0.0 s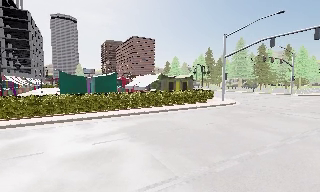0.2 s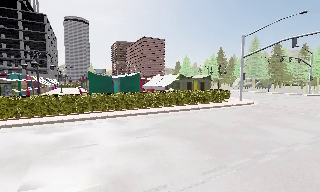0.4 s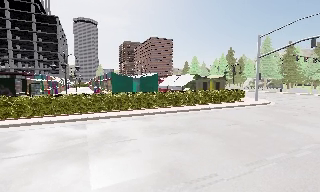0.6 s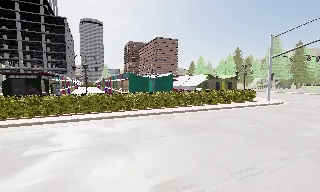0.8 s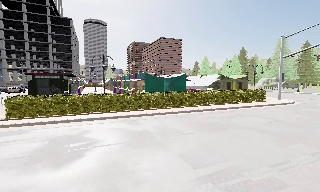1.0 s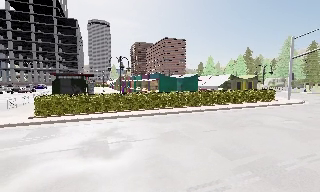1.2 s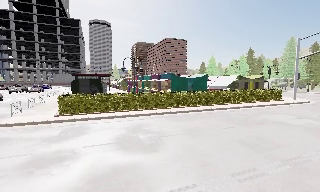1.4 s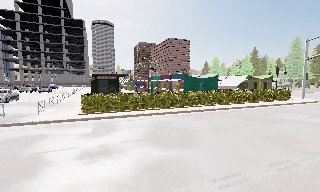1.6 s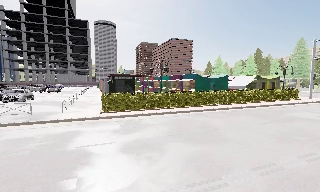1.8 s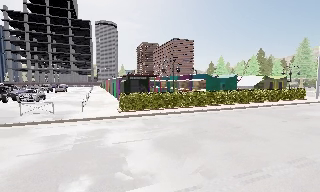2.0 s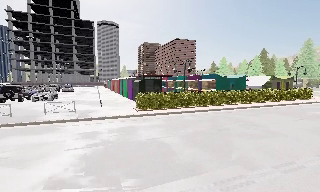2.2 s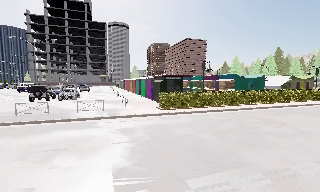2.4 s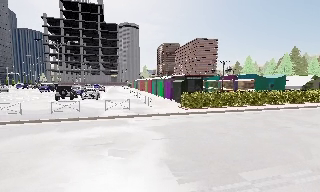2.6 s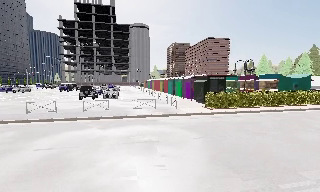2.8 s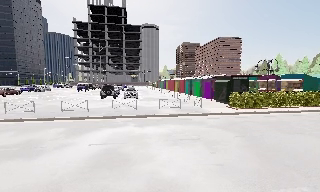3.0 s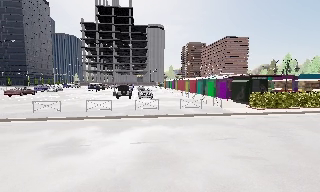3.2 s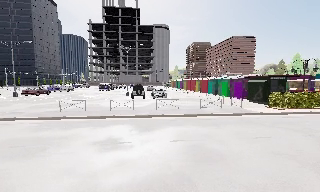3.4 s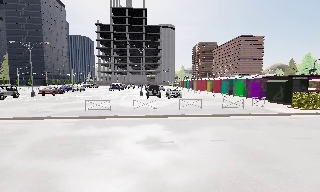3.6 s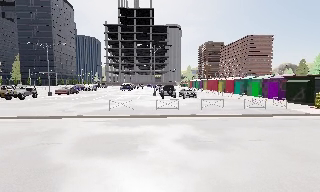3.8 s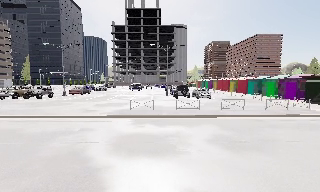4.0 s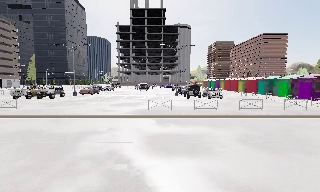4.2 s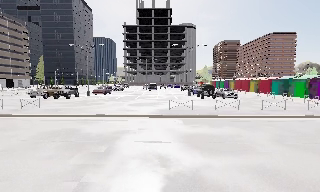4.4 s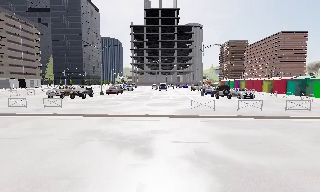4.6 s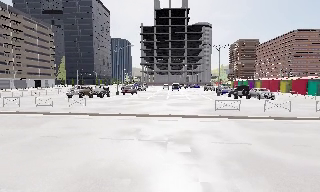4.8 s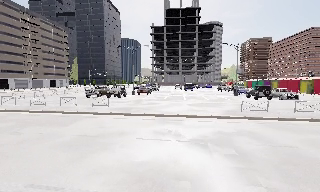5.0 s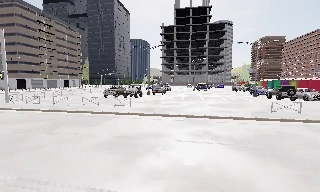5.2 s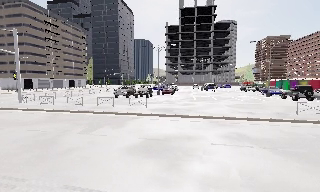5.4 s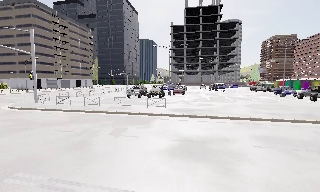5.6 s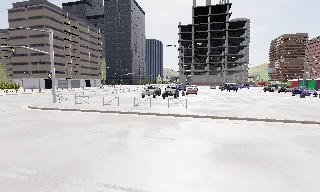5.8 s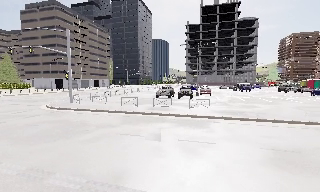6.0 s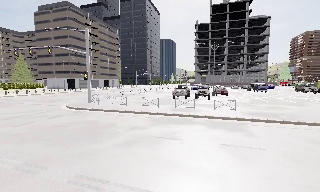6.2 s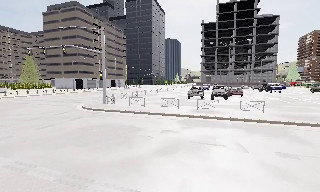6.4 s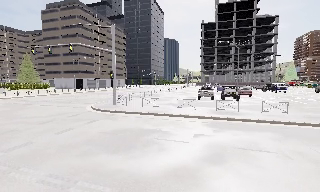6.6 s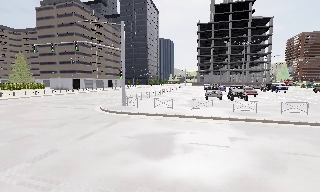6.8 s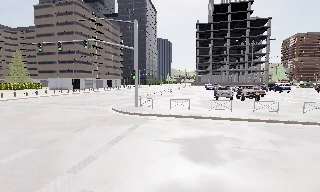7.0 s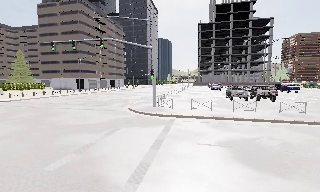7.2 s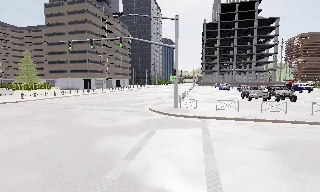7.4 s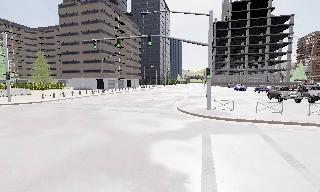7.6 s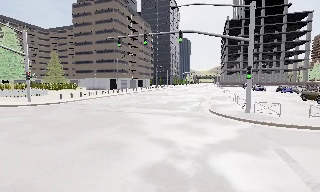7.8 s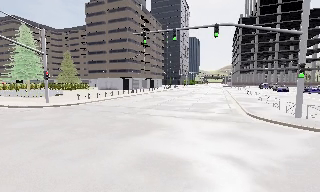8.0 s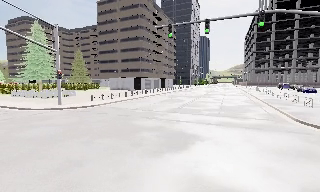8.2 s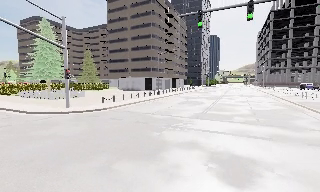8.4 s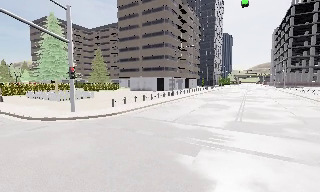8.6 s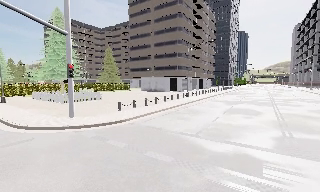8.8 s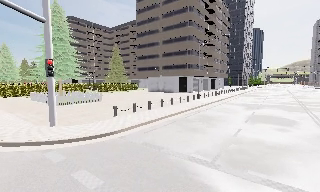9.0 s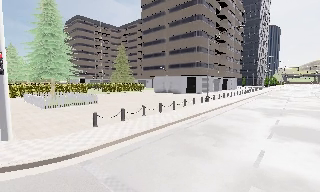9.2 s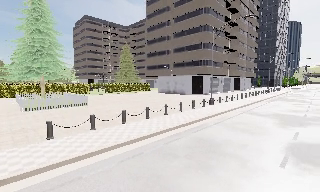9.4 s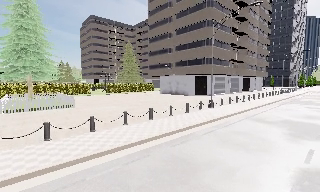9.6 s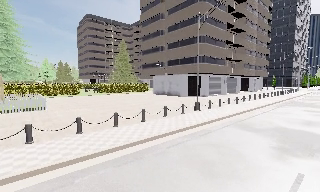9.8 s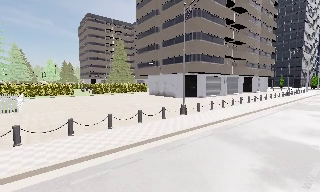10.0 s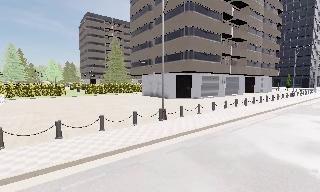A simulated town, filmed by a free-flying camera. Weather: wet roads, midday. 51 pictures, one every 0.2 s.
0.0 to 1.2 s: The camera travels to its left and backward, about 8 m, so close, fixed things drift to the right.
1.2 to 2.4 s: The camera travels to its left, about 8 m, so close, fixed things drift to the right.
2.4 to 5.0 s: The camera swings to its left by about 25 degrees, and the scene slides to the right. It travels to its left, about 18 m, so close, fixed things drift to the right.
5.0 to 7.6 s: The camera travels to its left, about 20 m, so close, fixed things drift to the right.
7.6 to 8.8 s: The camera swings to its left by about 20 degrees, and the scene slides to the right. It travels forward, about 13 m, so what stands in front looms larger.
8.8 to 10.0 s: The camera pans to its left, which is counterclockwise from overhead, by about 15 degrees. It travels forward and to its right, about 14 m, so what stands in front looms larger.
The film runs backward here.
